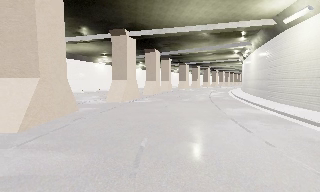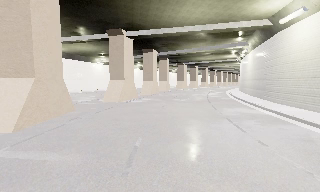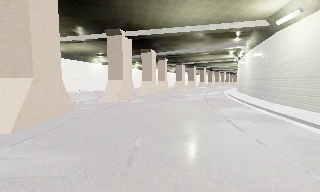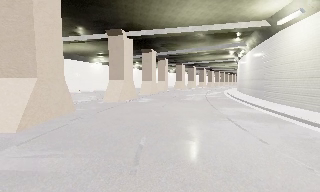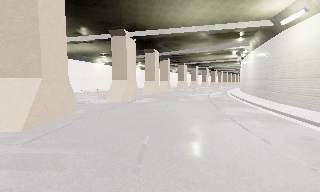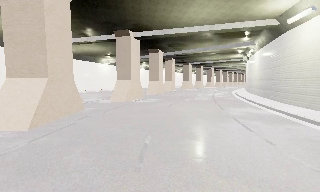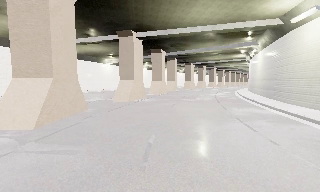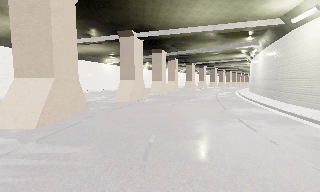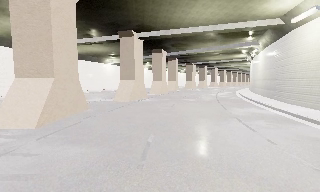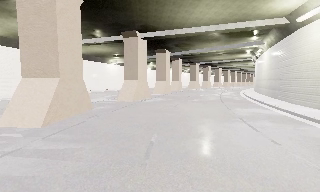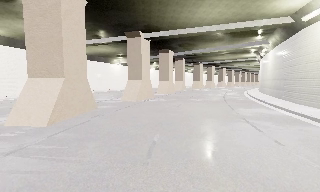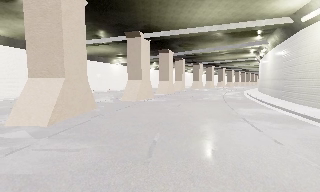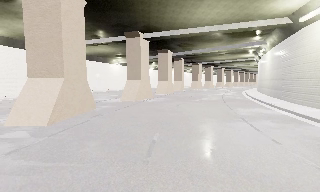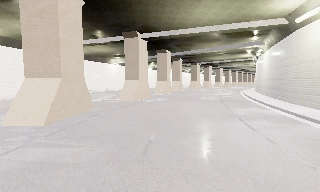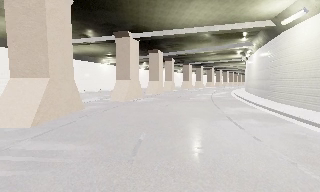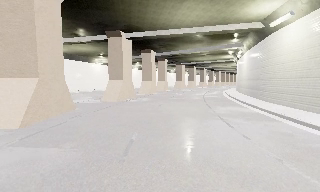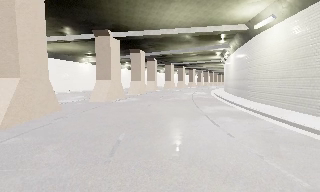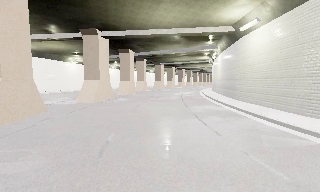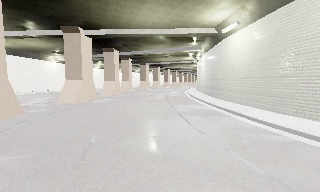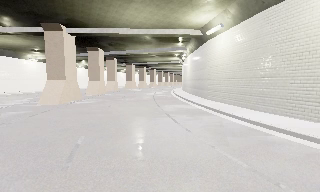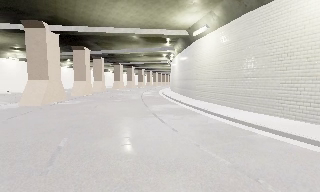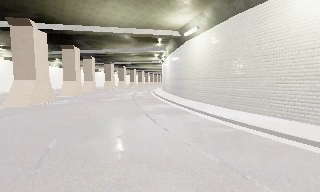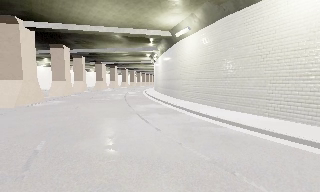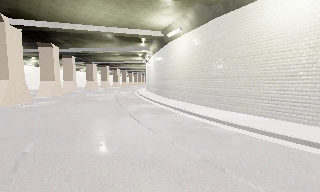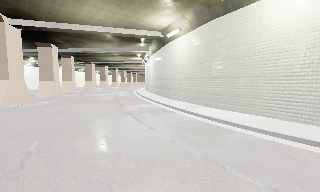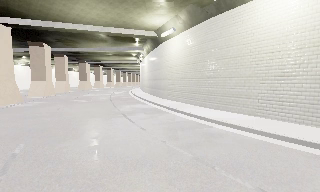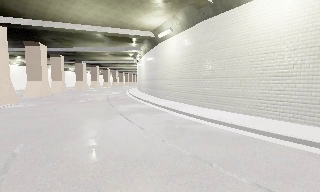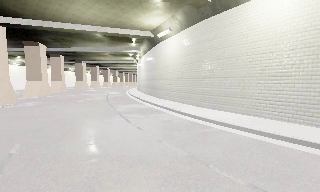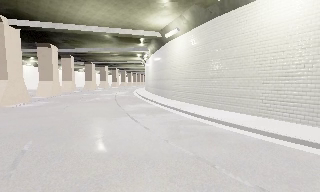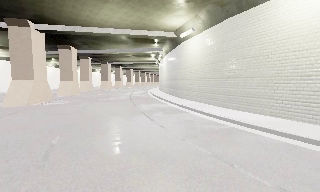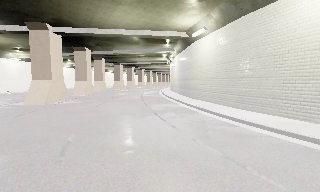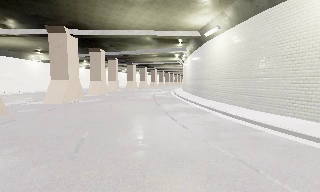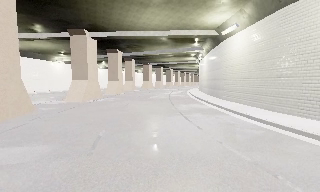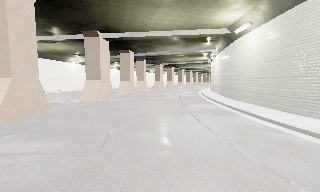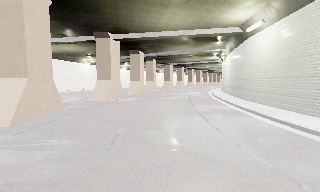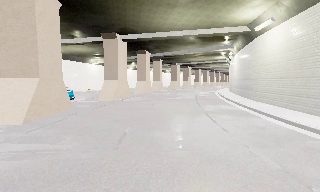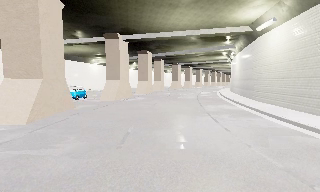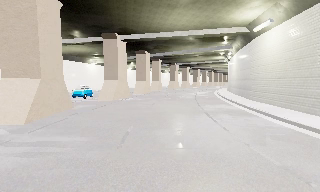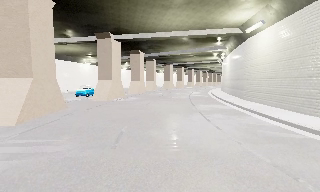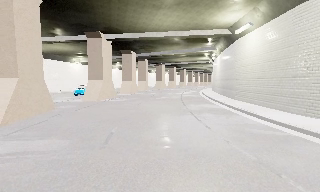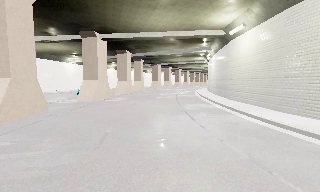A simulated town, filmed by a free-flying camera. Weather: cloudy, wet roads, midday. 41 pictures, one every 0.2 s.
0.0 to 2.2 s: The camera shifts only a little, or ends up much as it began.
2.2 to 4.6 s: The camera pans to its right, which is clockwise from overhead, by about 35 degrees.
4.6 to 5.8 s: The camera shifts only a little, or ends up much as it began.
5.8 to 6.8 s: The scene slides to the right, as the camera pans about 20 degrees to its left.
6.8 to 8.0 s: The camera shifts only a little, or ends up much as it began.
The film runs backward here.
